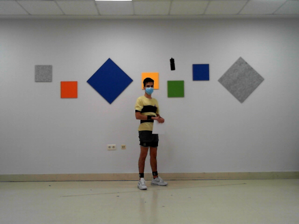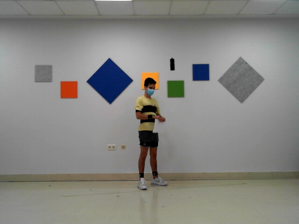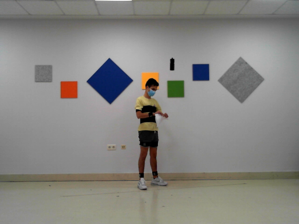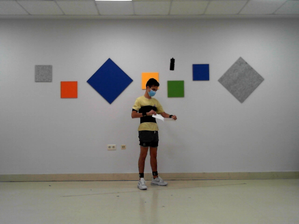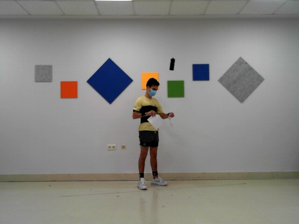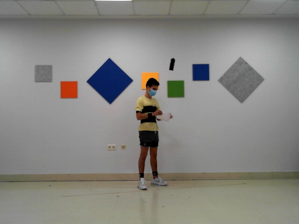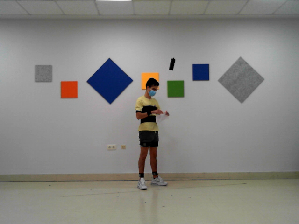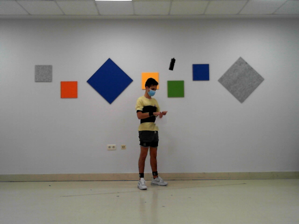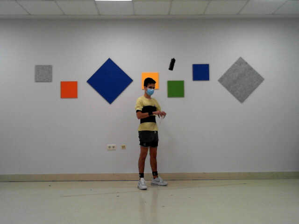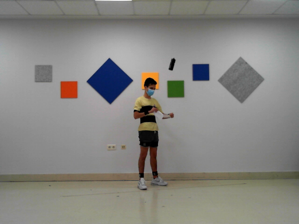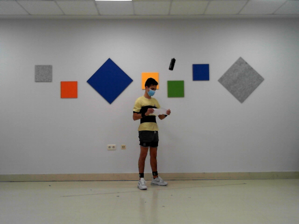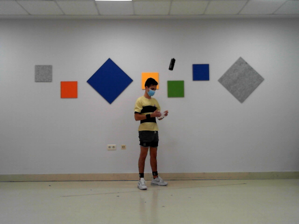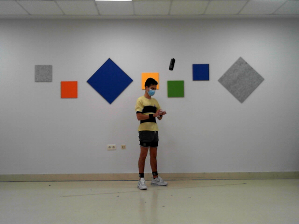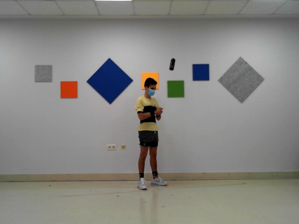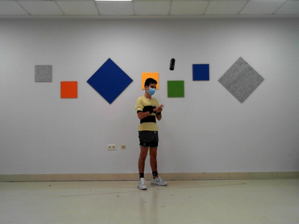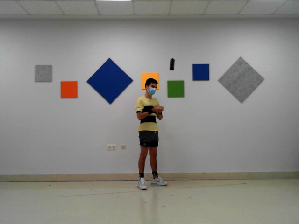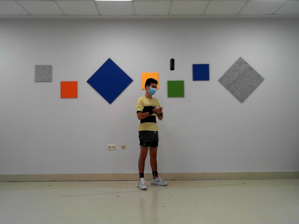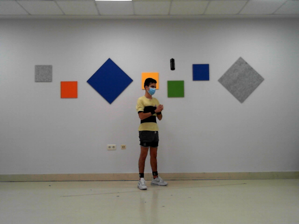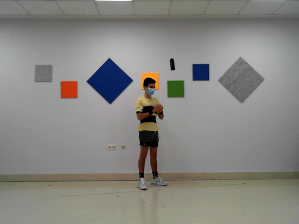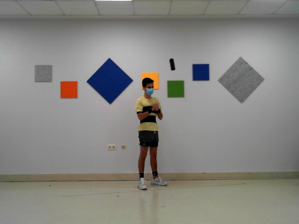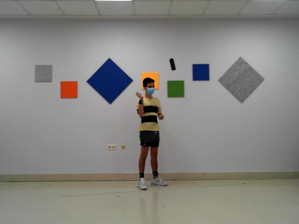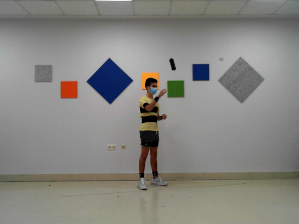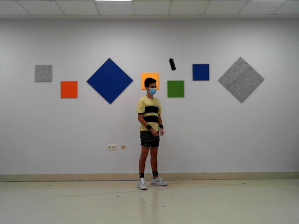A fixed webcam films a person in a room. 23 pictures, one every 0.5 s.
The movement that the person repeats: Tear a paper in 4 pieces, make a ball and throw it.
